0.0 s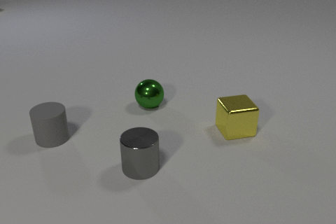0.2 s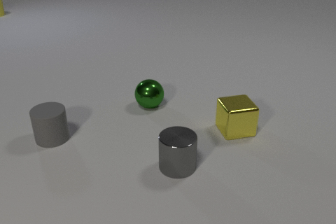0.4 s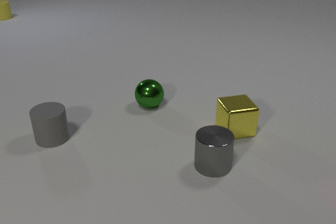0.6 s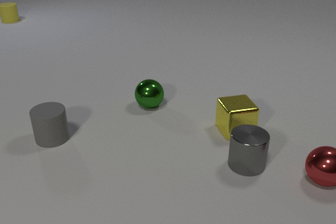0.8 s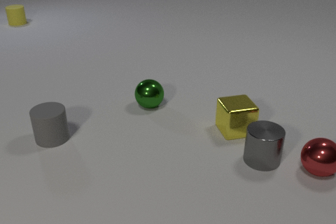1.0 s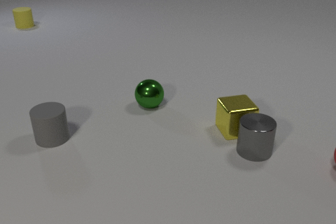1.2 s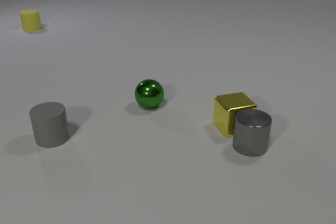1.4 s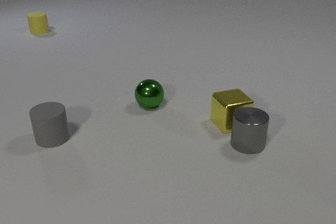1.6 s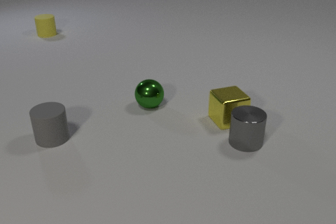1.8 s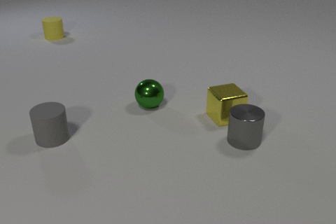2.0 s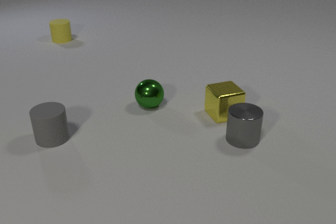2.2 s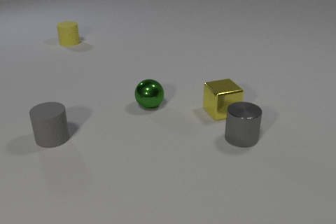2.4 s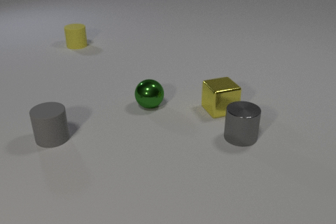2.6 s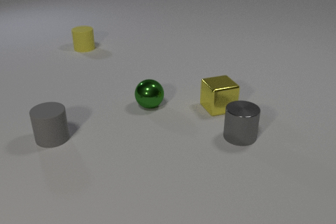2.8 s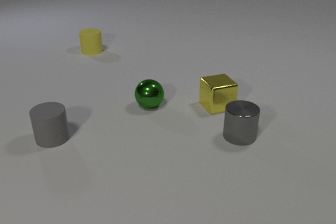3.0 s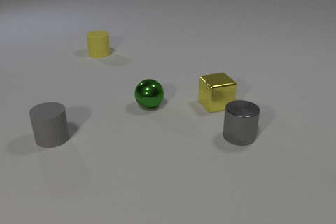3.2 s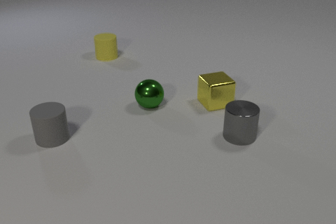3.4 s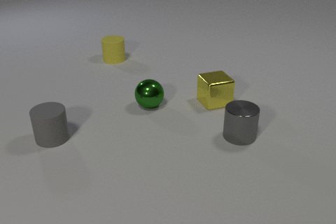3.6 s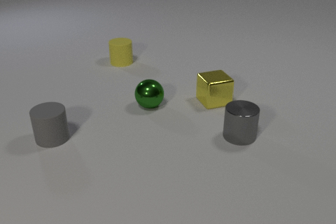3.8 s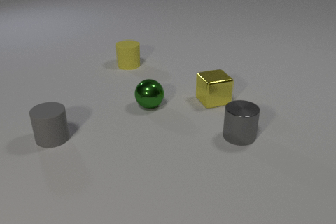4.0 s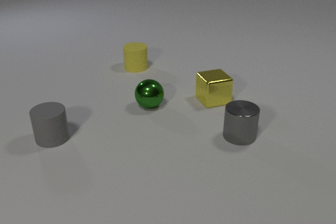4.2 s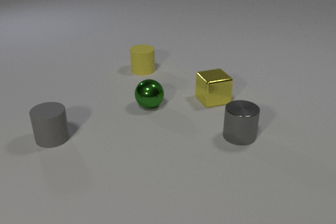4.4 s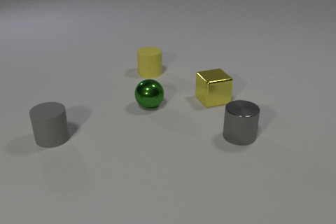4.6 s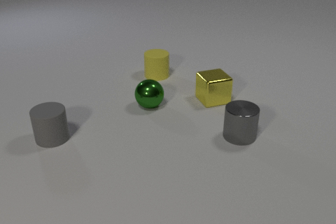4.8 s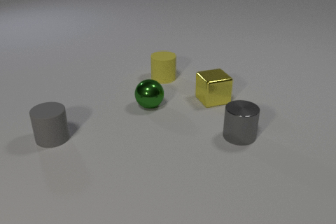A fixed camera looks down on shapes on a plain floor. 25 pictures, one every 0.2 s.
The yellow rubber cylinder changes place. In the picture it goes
toward the camera.
0.0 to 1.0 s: The red metal sphere comes in at the right edge, rolls away from the camera. The gray metal cylinder slides to the right. The yellow rubber cylinder comes in at the left edge, slides toward the camera and to the right. The red metal sphere and the gray metal cylinder collide.
1.0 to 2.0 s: The gray metal cylinder slides away from the camera and to the left. The yellow metal cube slides away from the camera and to the left. The yellow rubber cylinder slides toward the camera and to the right. The gray metal cylinder and the yellow metal cube collide.
2.0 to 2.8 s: The yellow metal cube slides away from the camera and to the left. The yellow rubber cylinder slides toward the camera and to the right.
2.8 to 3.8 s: The yellow metal cube slides away from the camera. The yellow rubber cylinder slides toward the camera and to the right.
3.8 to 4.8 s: The yellow rubber cylinder slides to the right and toward the camera.
What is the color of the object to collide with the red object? gray.
How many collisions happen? 2.
Are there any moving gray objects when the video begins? yes.
